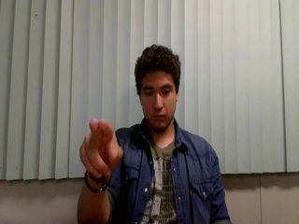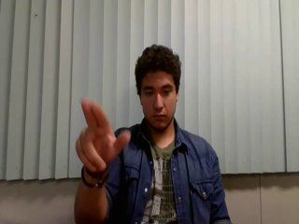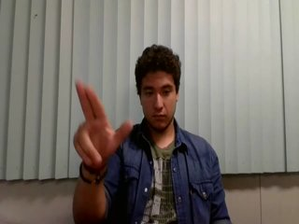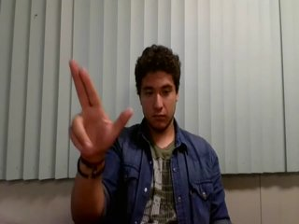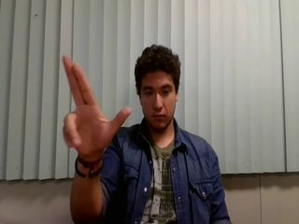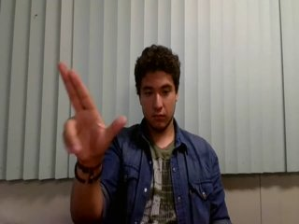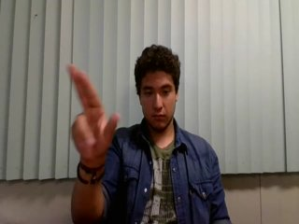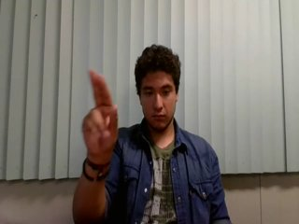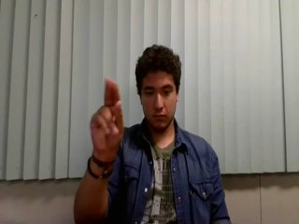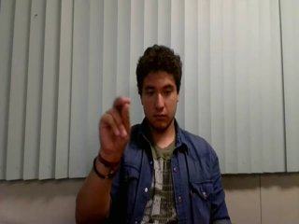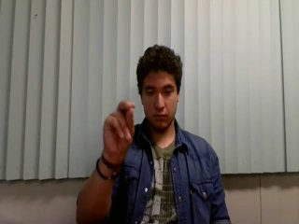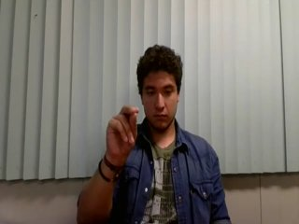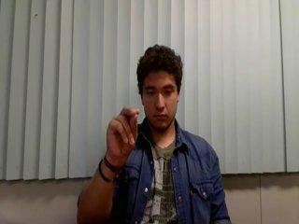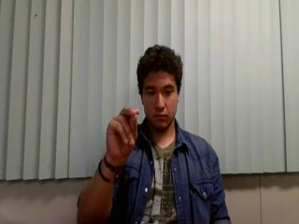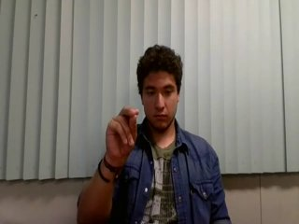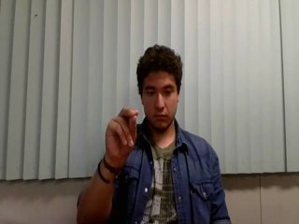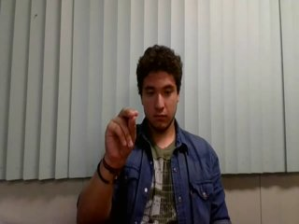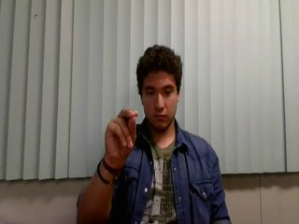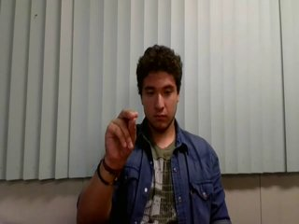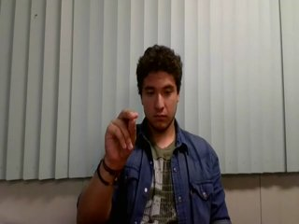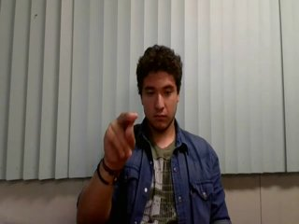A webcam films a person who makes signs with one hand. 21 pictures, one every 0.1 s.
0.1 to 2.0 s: Zoom out.
